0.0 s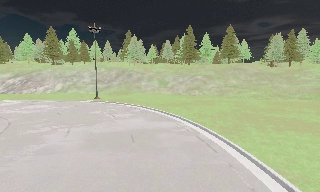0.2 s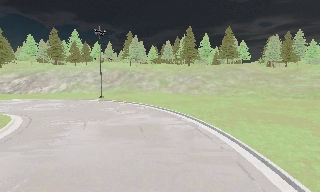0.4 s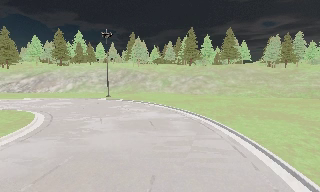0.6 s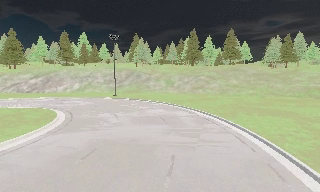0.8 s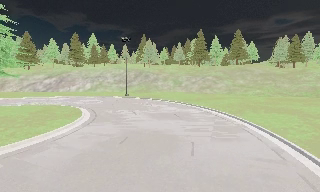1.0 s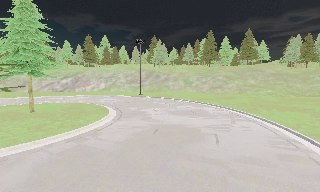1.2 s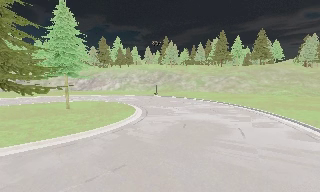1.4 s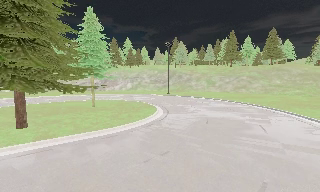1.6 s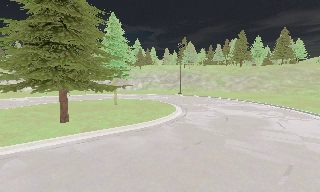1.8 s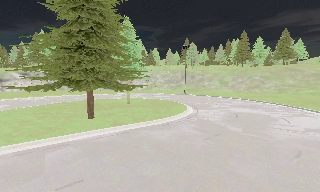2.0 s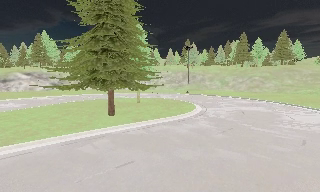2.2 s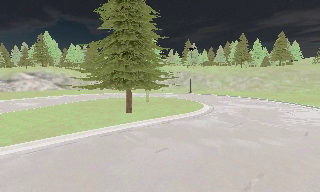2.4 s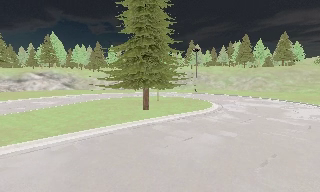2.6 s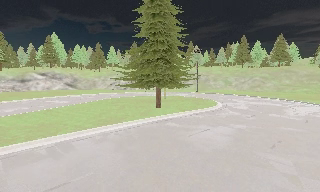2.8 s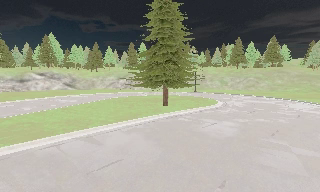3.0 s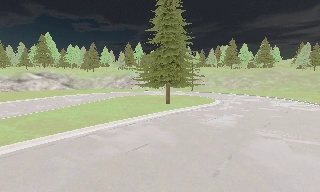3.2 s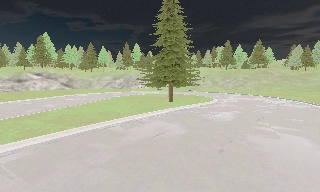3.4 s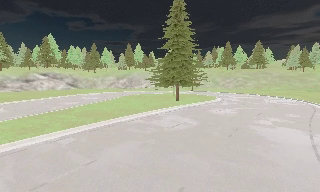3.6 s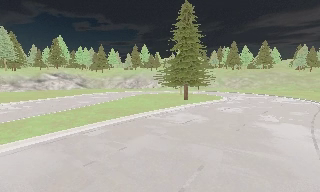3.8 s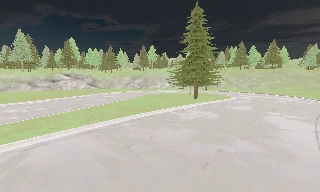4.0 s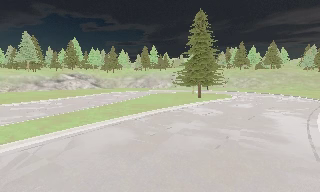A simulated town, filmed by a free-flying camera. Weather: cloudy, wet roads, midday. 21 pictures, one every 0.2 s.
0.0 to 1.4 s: The scene slides to the right, as the camera pans about 10 degrees to its left. It travels backward and to its left, about 12 m, so what stands in front gets smaller.
1.4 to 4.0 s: The camera travels backward and to its left, about 25 m, so what stands in front gets smaller.
The film runs backward here.
